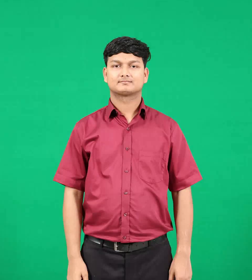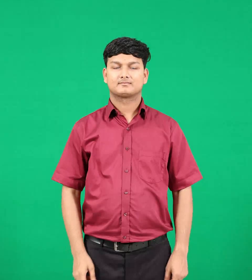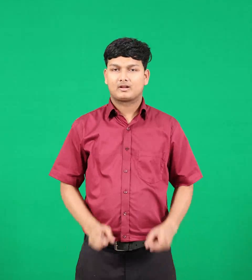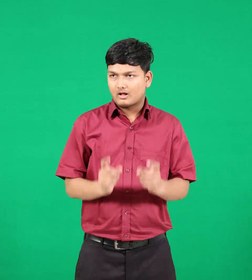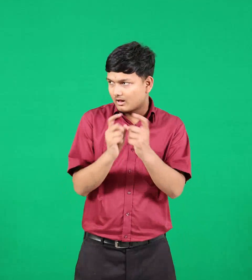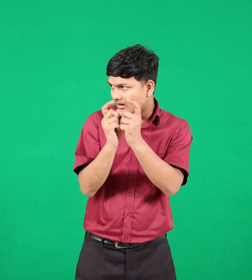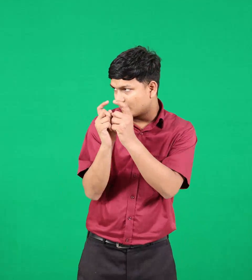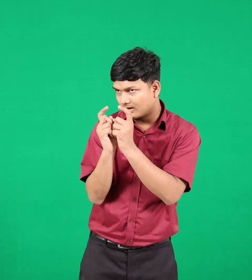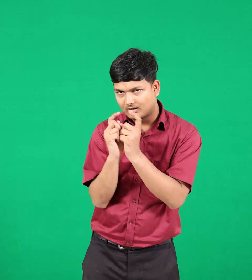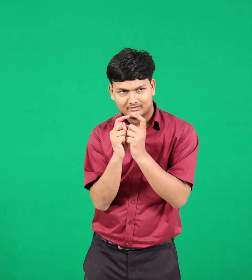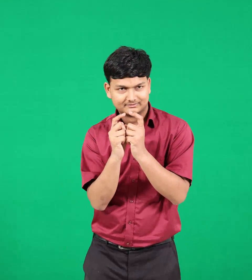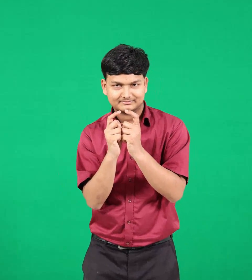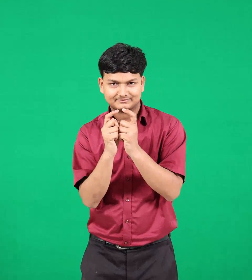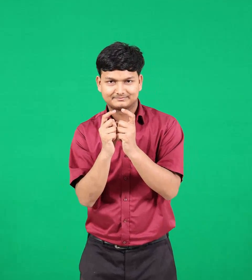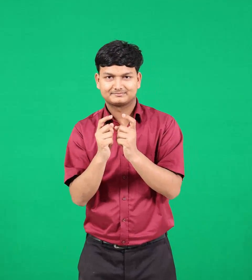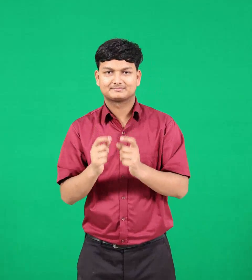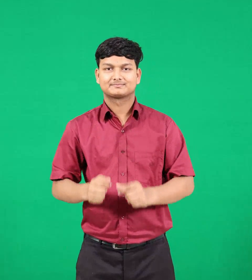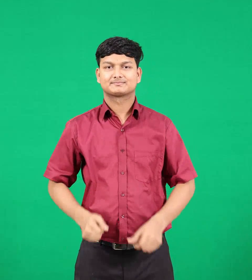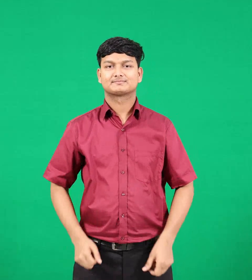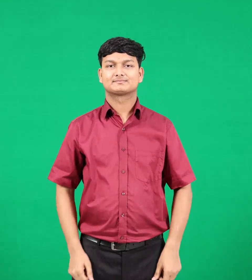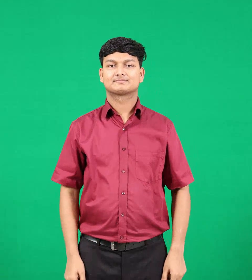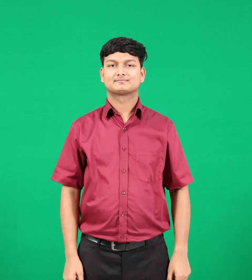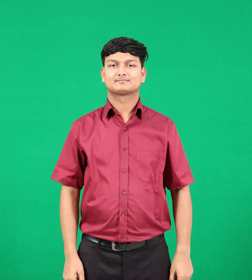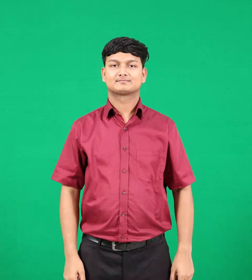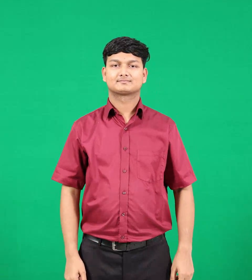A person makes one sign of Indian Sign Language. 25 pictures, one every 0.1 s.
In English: gossip
